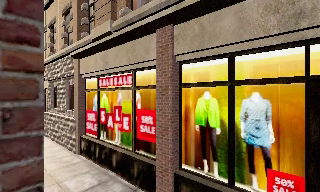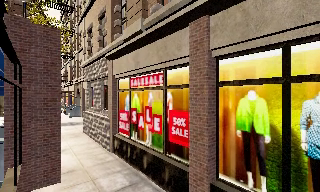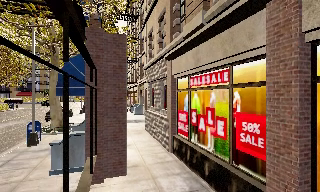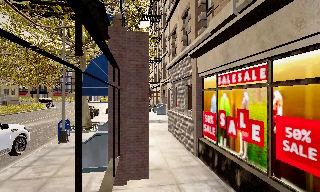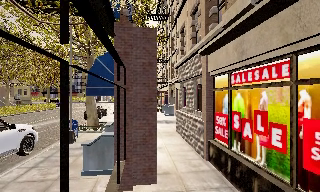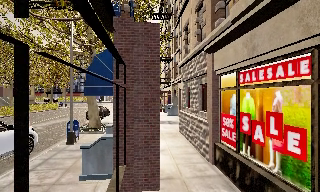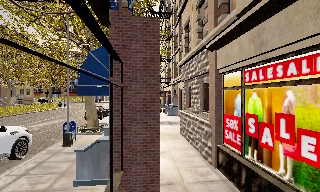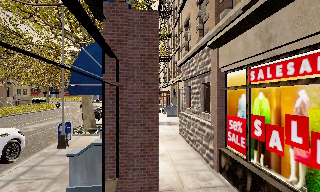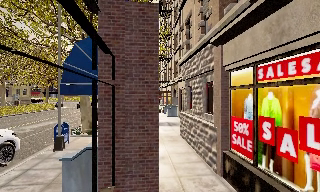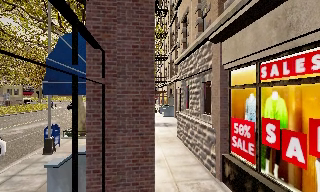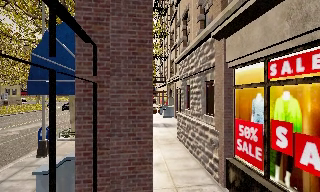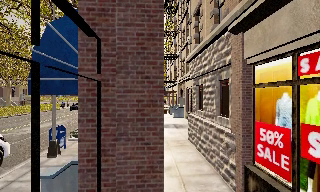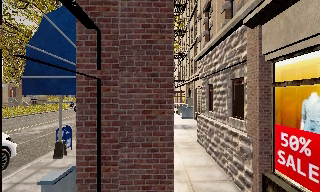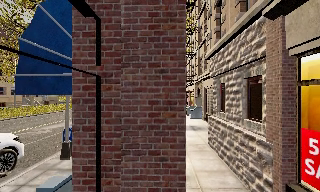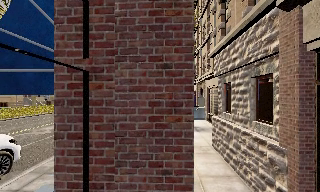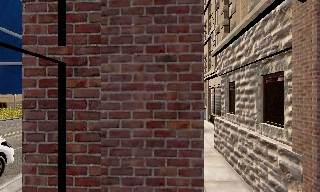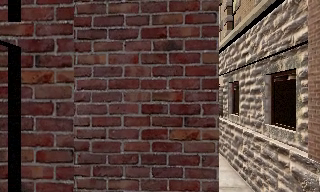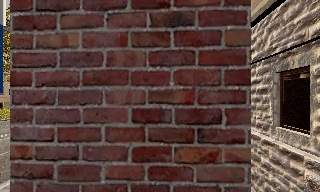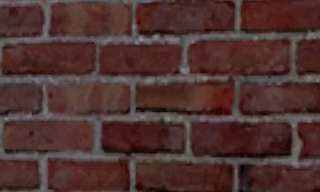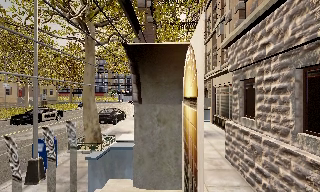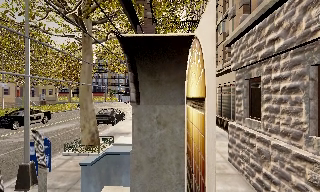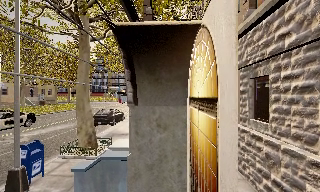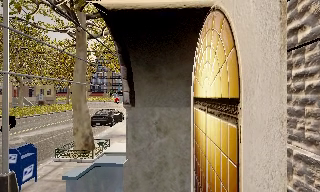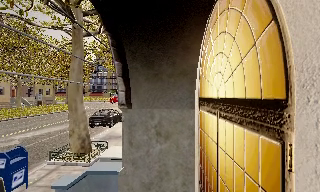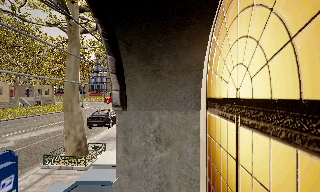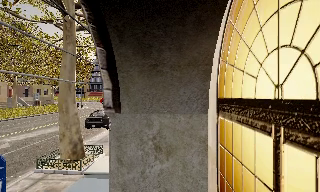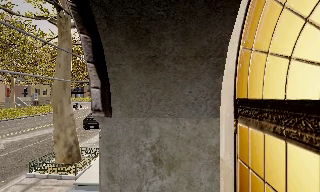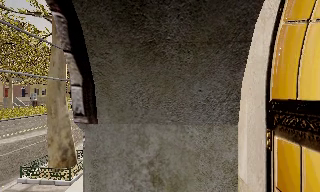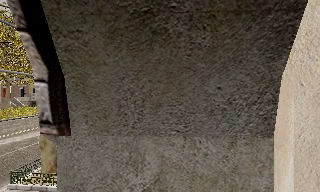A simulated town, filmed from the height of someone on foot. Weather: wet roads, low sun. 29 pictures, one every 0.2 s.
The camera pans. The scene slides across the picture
to the right.
The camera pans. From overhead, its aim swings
counterclockwise.
0.0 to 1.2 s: The scene slides to the right, as the camera pans about 45 degrees to its left. It travels forward, about 2 m.
1.2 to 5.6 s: The camera travels forward, about 7 m, so what stands in front looms larger.
The film runs forward here.
